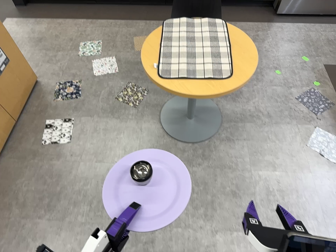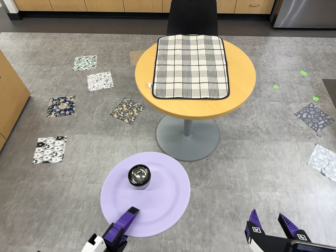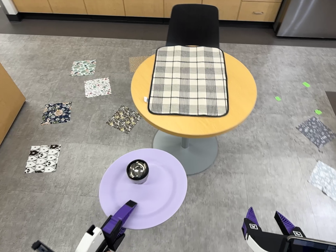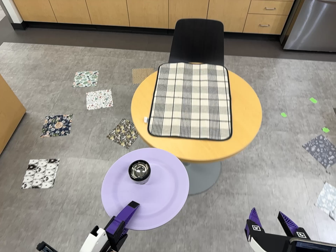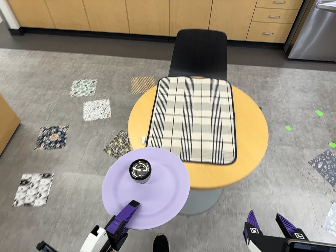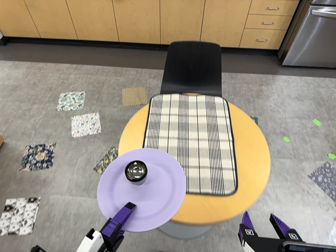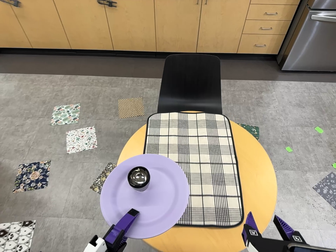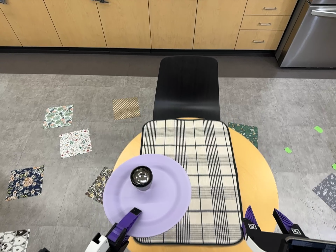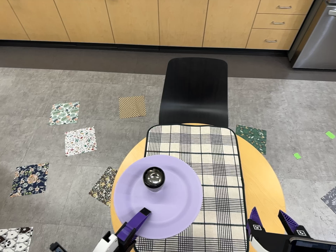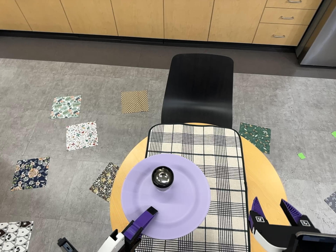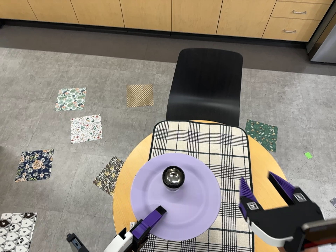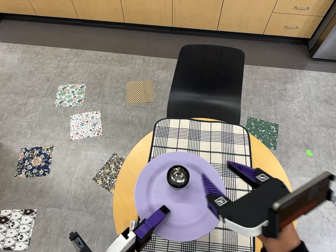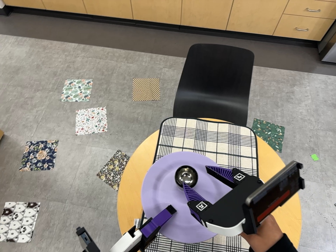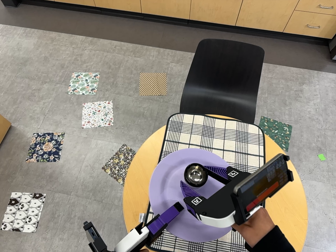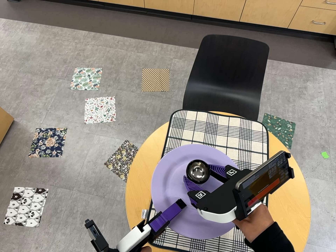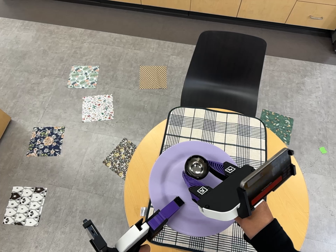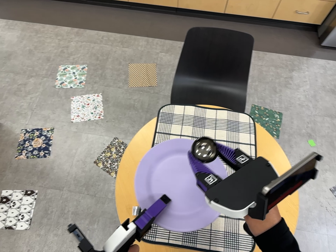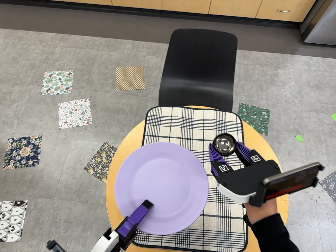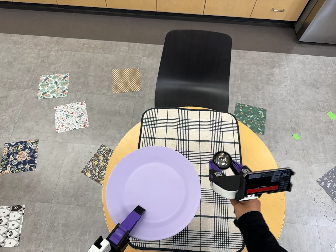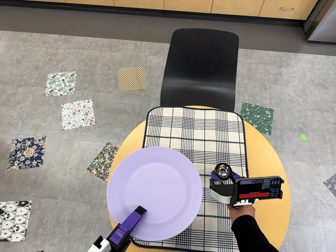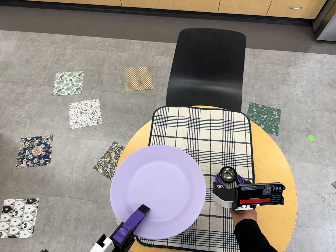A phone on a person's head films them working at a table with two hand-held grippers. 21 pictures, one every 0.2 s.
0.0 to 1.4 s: The camera travels toward the top of its view and forward, about 90 cm, so close, fixed things drift downward.
1.4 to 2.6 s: The camera travels toward the top of its view and forward, about 18 cm. It rolls about its line of sight by about 10 degrees, and the scene rotates clockwise.
2.6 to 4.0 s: The camera travels to its right, about 5 cm, so close, fixed things drift to the left.
The film runs forward here.
